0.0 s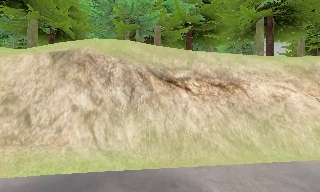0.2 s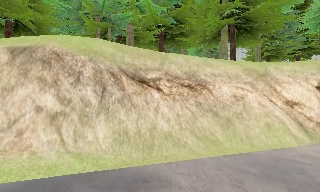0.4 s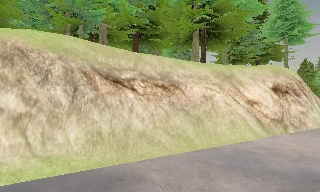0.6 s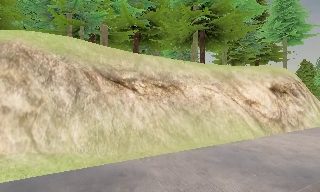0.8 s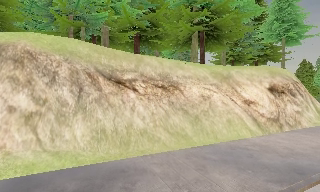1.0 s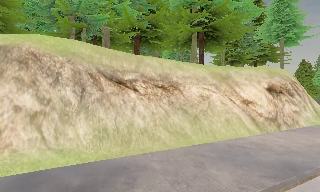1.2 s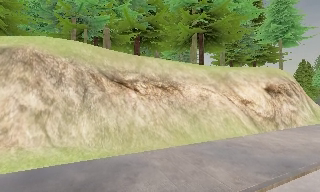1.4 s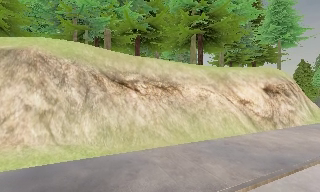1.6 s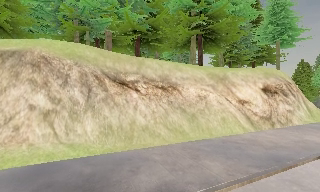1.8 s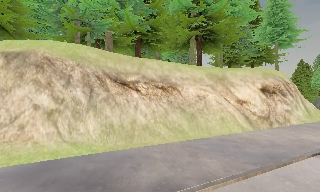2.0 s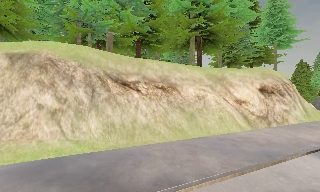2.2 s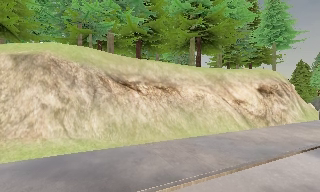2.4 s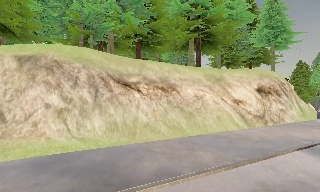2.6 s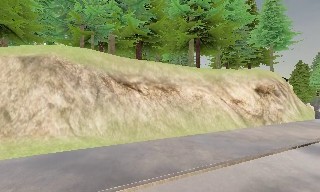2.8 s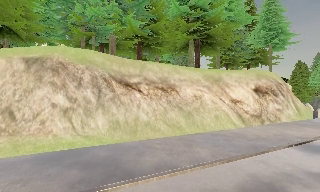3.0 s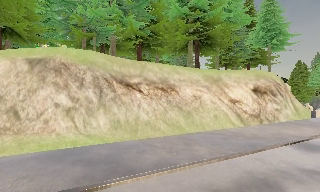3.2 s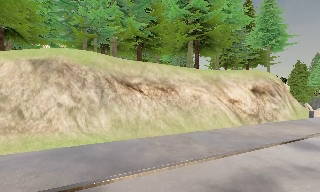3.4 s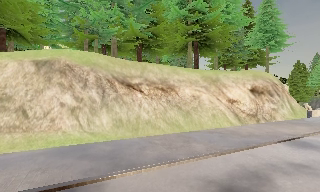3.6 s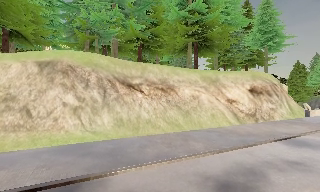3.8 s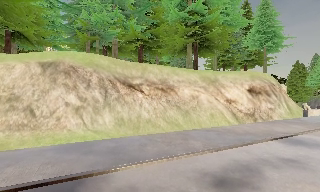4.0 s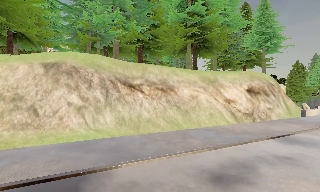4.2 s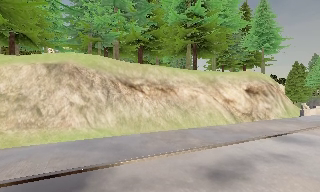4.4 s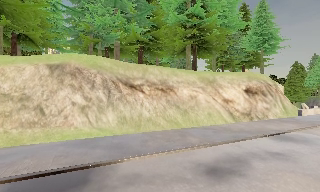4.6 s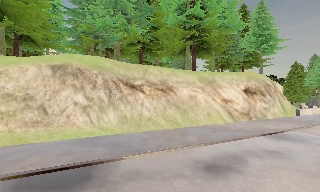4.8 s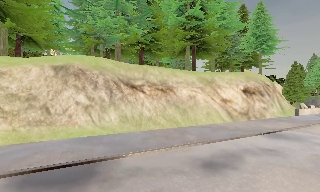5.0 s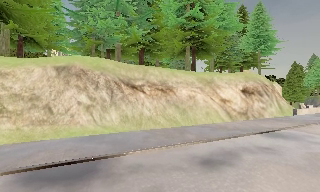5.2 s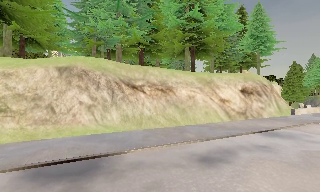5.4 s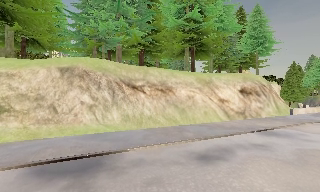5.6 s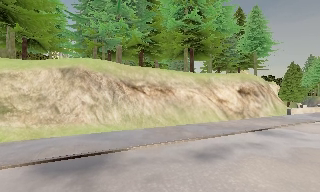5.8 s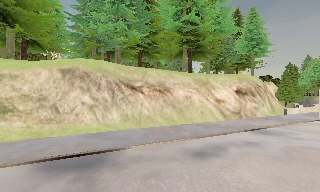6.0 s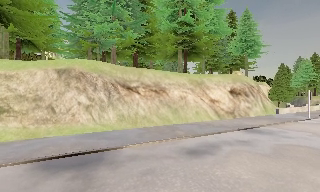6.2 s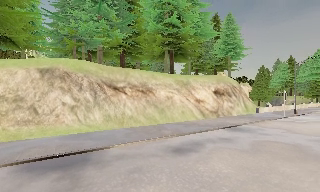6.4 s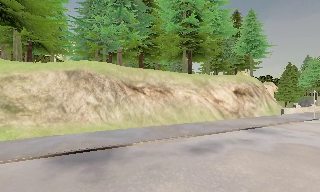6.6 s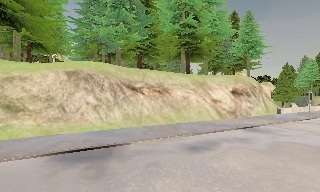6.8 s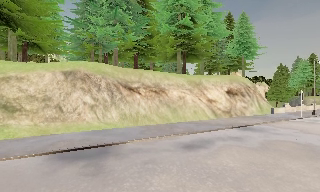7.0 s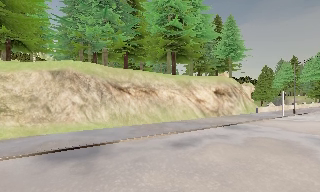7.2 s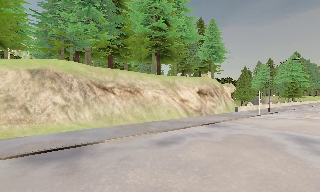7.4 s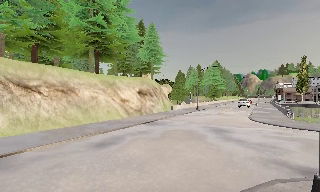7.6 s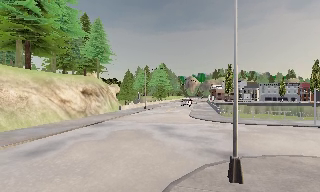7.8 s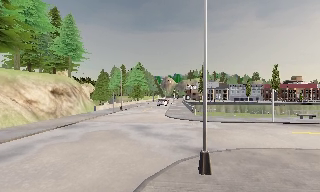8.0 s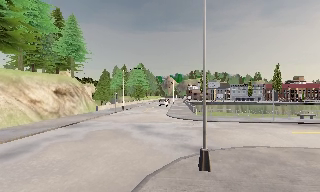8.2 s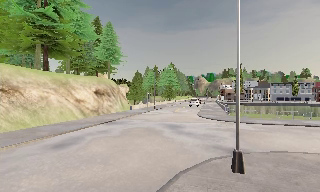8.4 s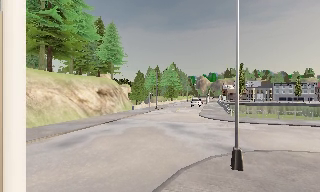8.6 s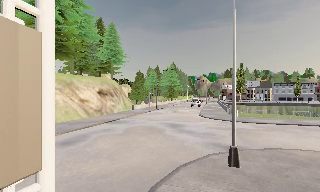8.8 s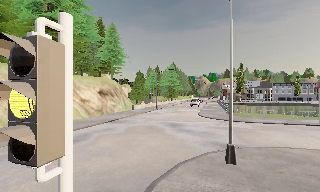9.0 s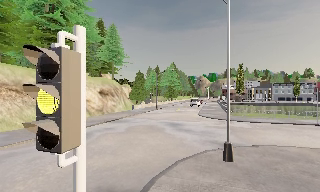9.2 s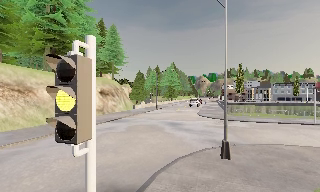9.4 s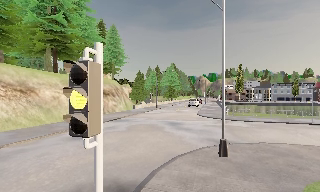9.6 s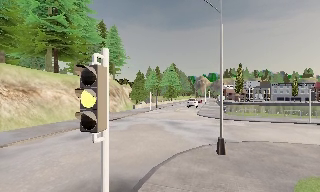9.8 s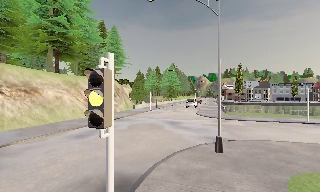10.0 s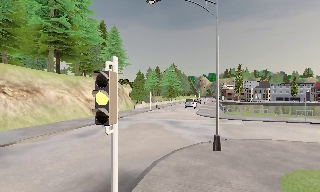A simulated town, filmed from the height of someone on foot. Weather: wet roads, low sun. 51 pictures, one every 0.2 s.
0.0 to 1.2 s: The scene slides to the left, as the camera pans about 20 degrees to its right. It travels backward, about 1.5 m, so what stands in front gets smaller.
1.2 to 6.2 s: The camera travels backward, about 6 m, so what stands in front gets smaller.
6.2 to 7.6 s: The scene slides to the left, as the camera pans about 45 degrees to its right. It travels backward, about 1.5 m.
7.6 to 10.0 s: The camera travels backward, about 3 m, so what stands in front gets smaller.
The film runs backward here.
